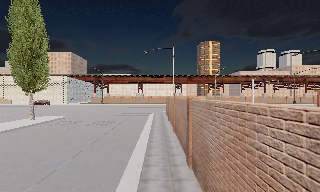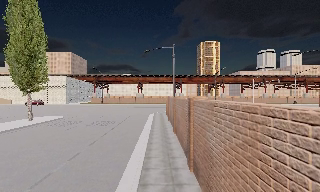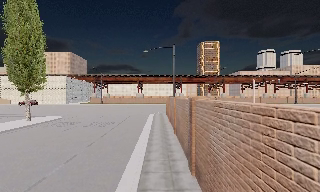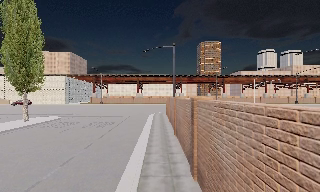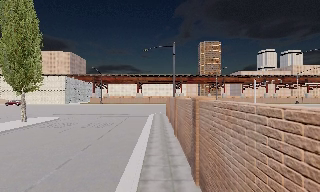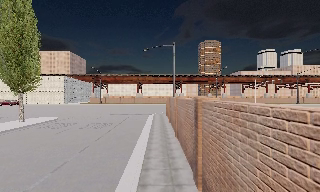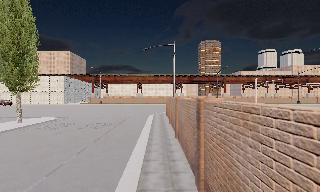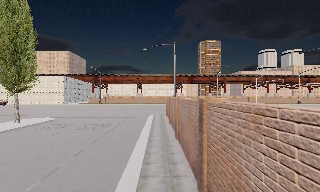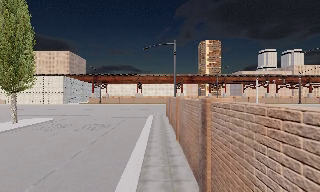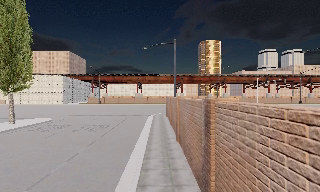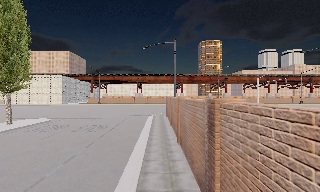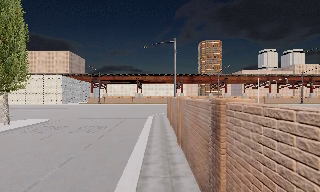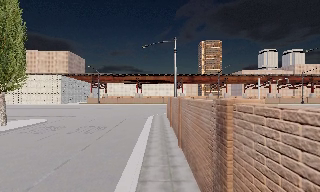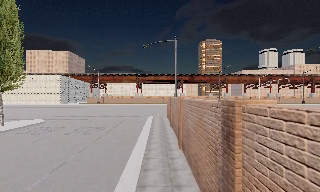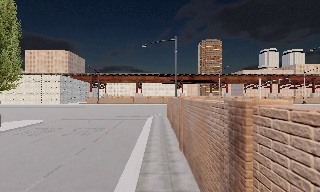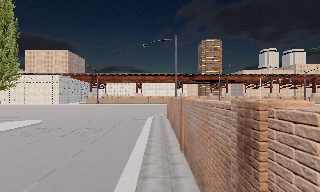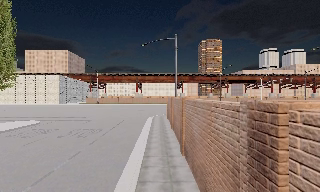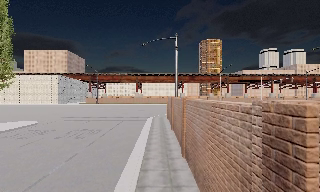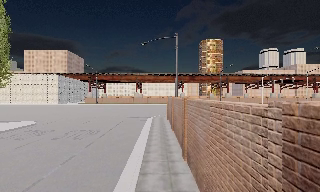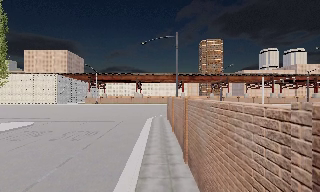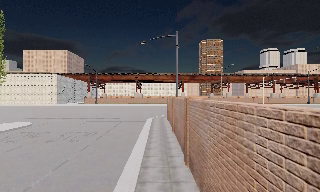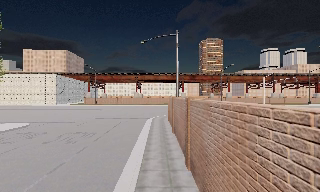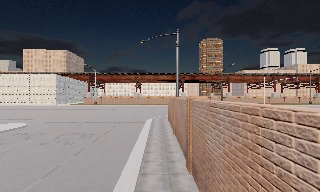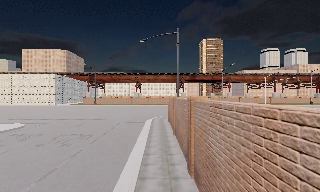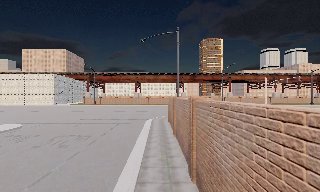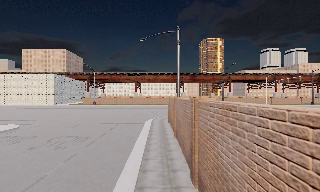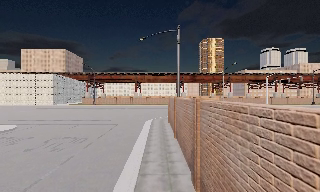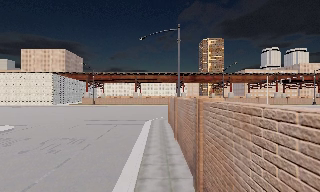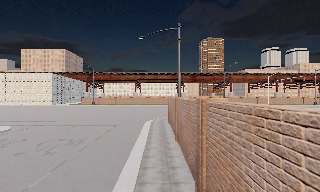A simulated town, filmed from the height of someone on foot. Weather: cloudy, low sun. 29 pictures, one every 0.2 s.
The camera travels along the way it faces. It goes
forward.
0.0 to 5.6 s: The camera travels forward, about 7 m, so what stands in front looms larger.
The film runs forward here.
